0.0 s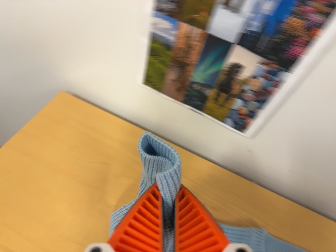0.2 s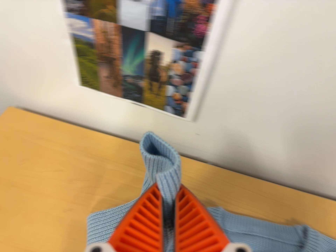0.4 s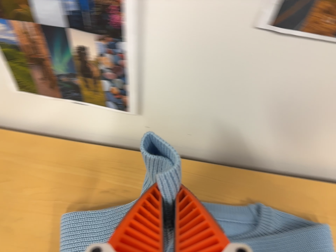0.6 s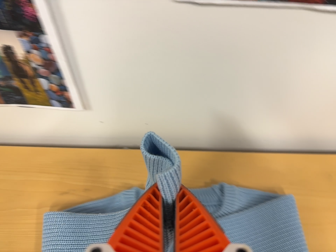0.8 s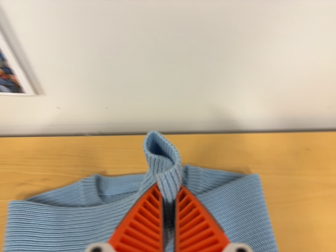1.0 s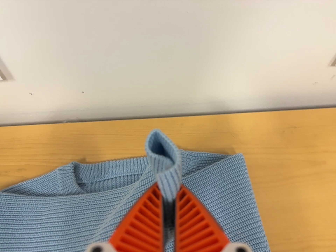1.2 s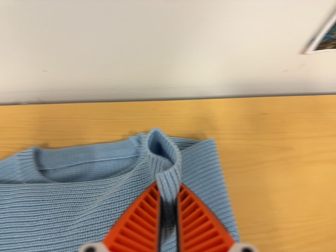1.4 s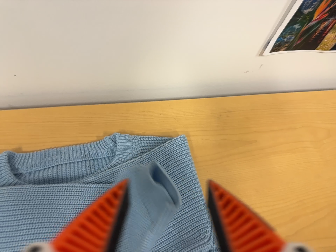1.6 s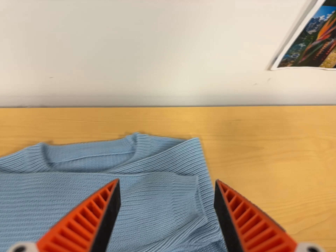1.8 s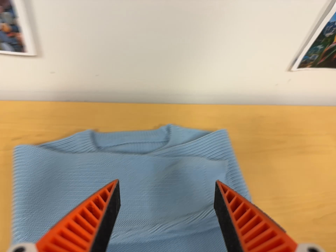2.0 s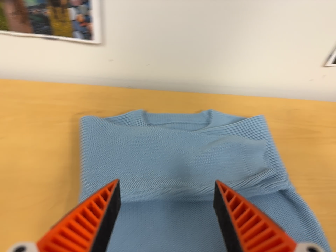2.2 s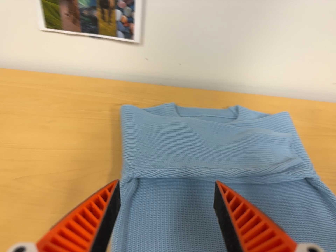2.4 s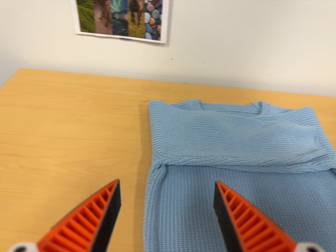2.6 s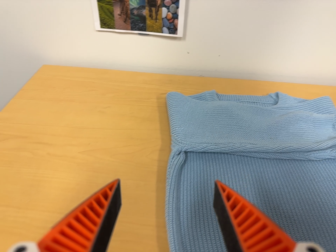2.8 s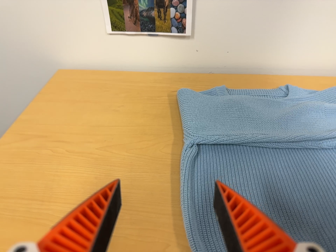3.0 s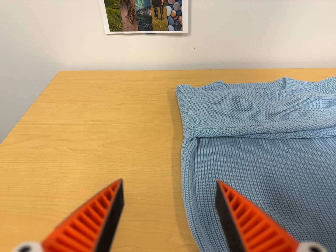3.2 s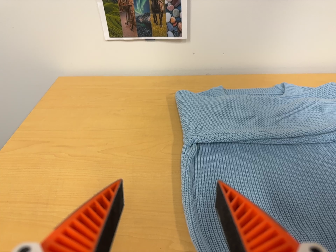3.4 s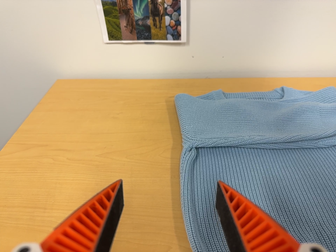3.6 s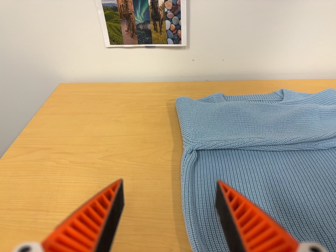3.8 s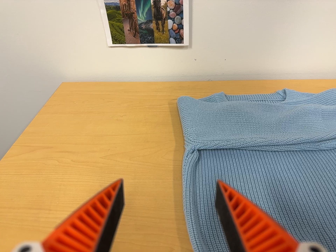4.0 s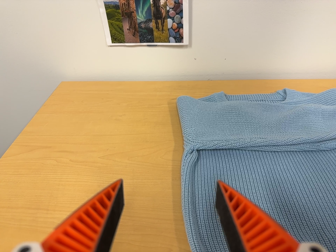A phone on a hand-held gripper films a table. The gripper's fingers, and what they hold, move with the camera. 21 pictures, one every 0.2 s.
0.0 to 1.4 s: The scene slides to the left, as the camera pans about 25 degrees to its right. It travels to its right, about 32 cm, so close, fixed things drift to the left. It rolls about its line of sight by about 30 degrees, and the scene rotates counterclockwise.
1.4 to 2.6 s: The camera pans to its left by about 20 degrees. It travels toward the bottom of its view, backward and to its left, about 36 cm. Its aim tips toward the top of its view by about 15 degrees.
2.6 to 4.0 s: The camera shifts only a little, or ends up much as it began.
The film runs forward here.
